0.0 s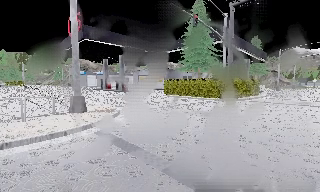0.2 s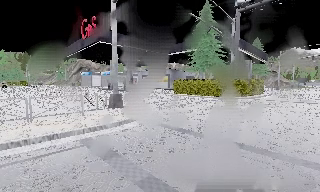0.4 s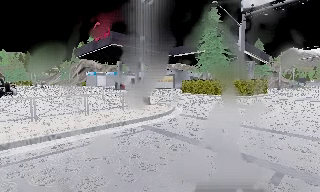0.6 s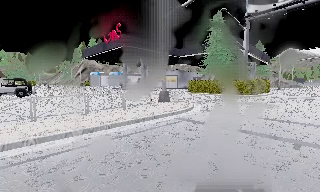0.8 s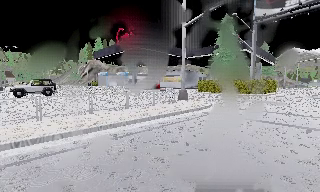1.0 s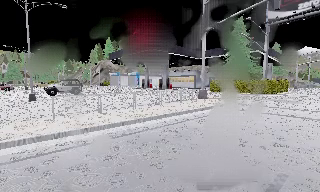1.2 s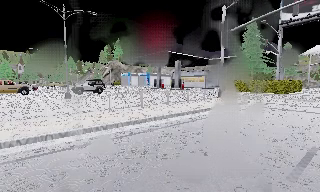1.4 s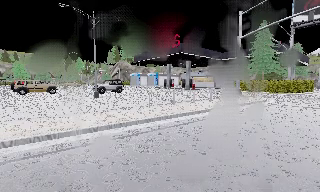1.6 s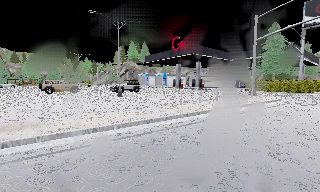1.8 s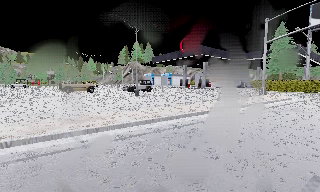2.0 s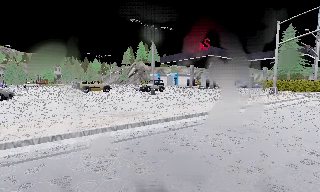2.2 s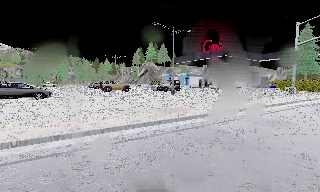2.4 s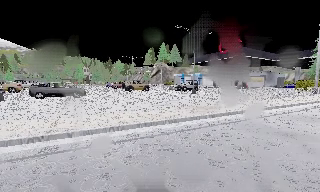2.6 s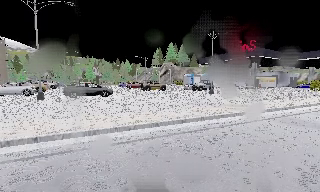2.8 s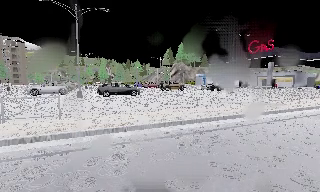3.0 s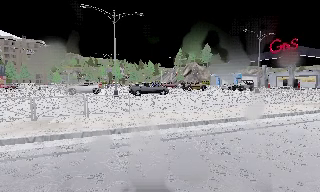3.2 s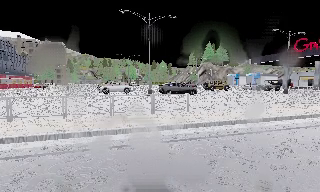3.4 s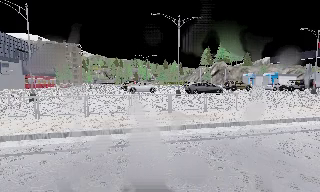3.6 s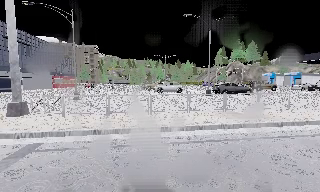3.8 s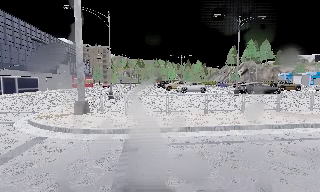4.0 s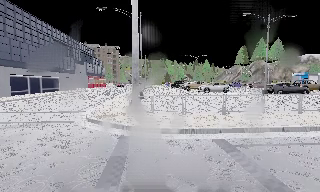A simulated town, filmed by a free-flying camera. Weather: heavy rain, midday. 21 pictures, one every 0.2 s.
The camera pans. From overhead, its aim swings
counterclockwise.
The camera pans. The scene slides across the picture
to the right.
0.0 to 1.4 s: The camera travels to its left and backward, about 13 m, so close, fixed things drift to the right.
1.4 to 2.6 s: The camera pans to its left, which is counterclockwise from overhead, by about 10 degrees. It travels to its left and backward, about 11 m, so close, fixed things drift to the right.
2.6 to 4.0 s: The scene slides to the right, as the camera pans about 20 degrees to its left. It travels to its left, about 15 m, so close, fixed things drift to the right.
The film runs backward here.
